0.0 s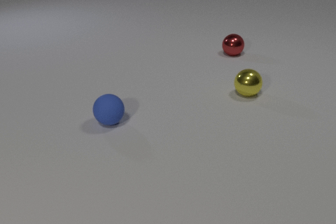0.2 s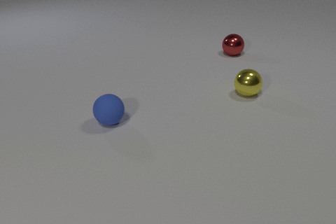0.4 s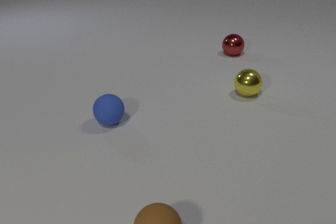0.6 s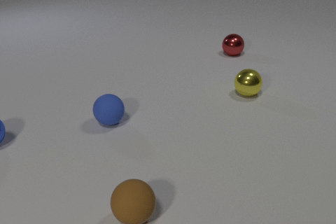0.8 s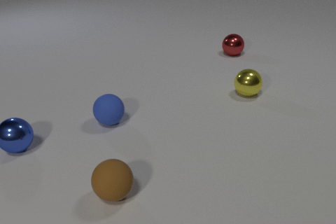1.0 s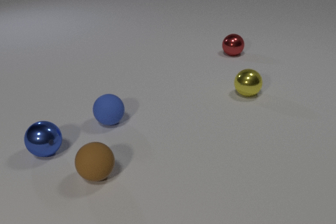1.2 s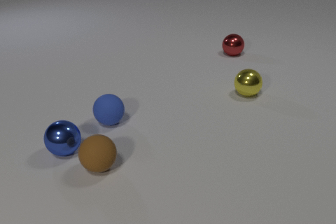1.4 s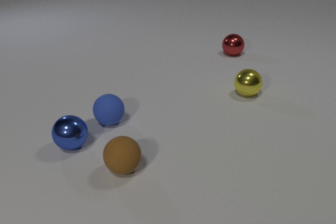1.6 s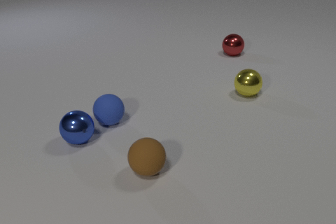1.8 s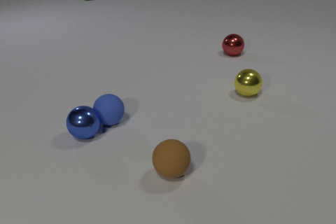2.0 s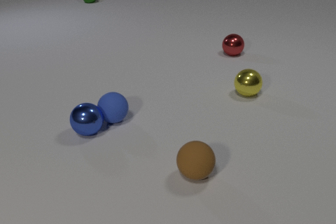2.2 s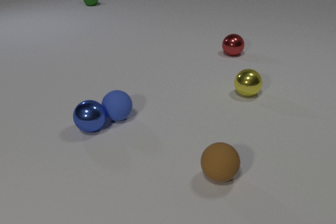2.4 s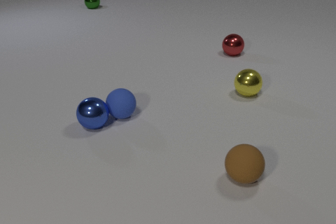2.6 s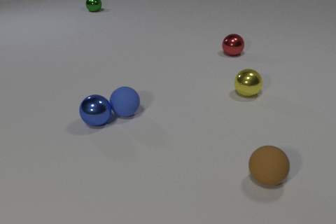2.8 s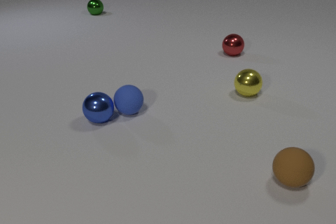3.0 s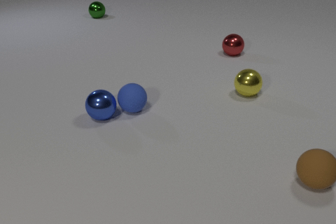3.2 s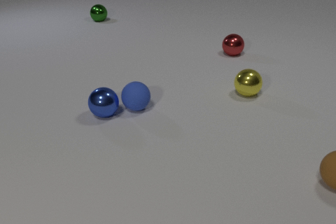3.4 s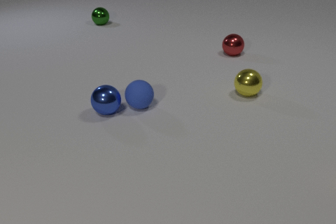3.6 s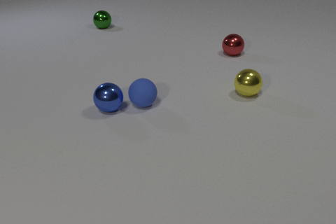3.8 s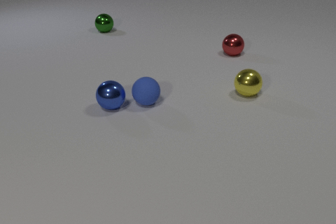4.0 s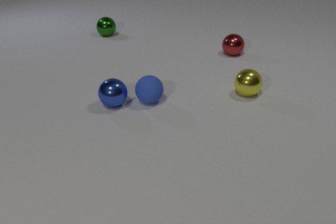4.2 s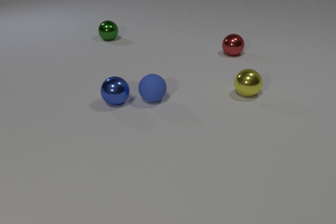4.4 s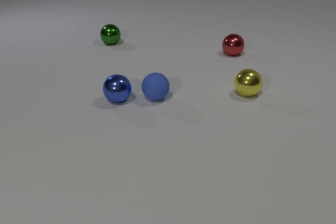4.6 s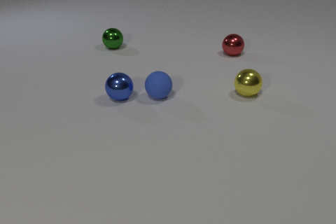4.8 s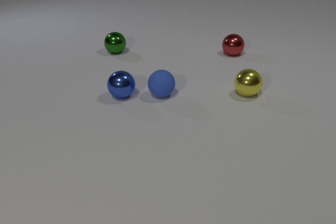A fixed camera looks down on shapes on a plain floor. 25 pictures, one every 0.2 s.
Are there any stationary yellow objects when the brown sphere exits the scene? yes.
How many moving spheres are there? 4.
What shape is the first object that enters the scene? sphere.
0.0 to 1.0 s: The brown rubber sphere comes in at the bottom edge, rolls away from the camera and to the left. The blue metal sphere comes in at the left edge, rolls to the right and toward the camera.
1.0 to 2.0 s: The brown rubber sphere rolls to the right. The blue metal sphere rolls to the right and away from the camera. The green metal sphere comes in at the top edge, rolls toward the camera. The brown rubber sphere and the blue metal sphere collide. The blue metal sphere and the blue rubber sphere collide.
2.0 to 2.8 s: The brown rubber sphere rolls to the right. The blue metal sphere rolls away from the camera and to the right. The blue rubber sphere rolls to the right and away from the camera. The green metal sphere rolls toward the camera.
2.8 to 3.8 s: The brown rubber sphere rolls to the right, leaves at the right edge. The blue metal sphere rolls away from the camera and to the right. The blue rubber sphere rolls away from the camera and to the right. The green metal sphere rolls toward the camera.
3.8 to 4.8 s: The blue metal sphere rolls away from the camera and to the right. The blue rubber sphere rolls away from the camera and to the right. The green metal sphere rolls toward the camera.
